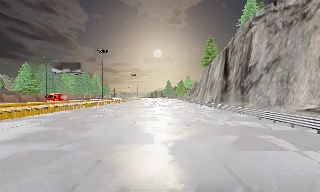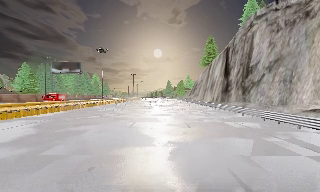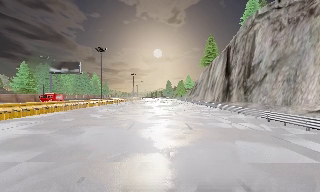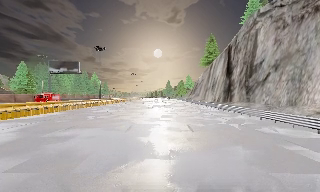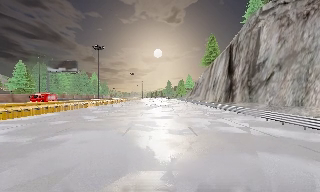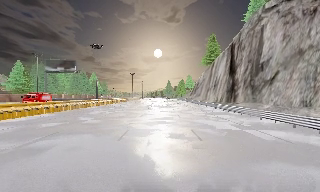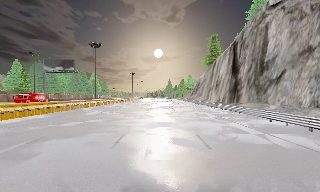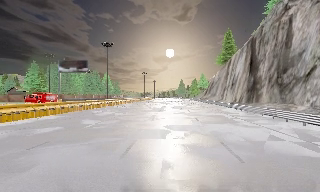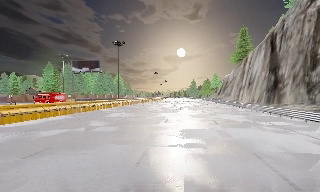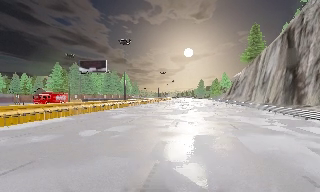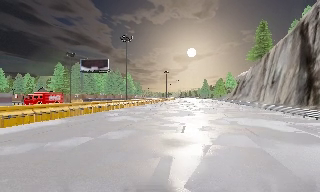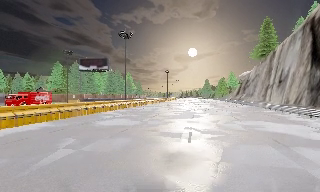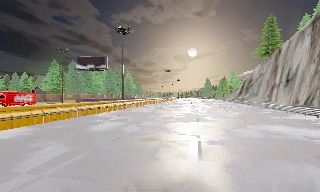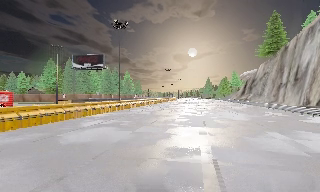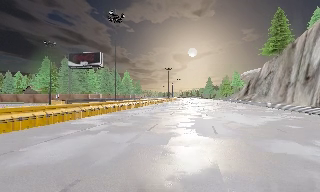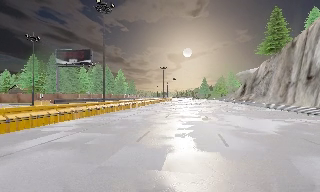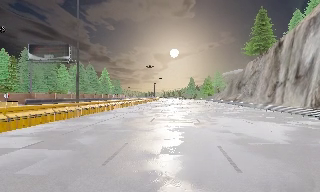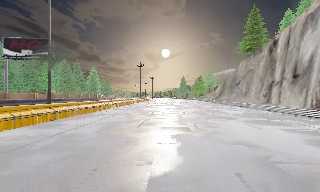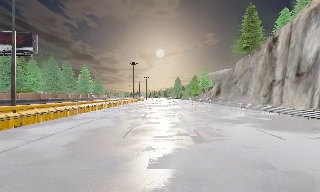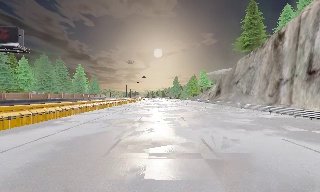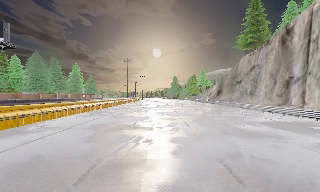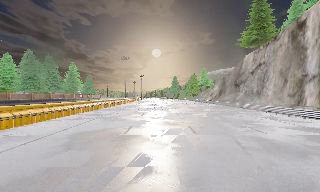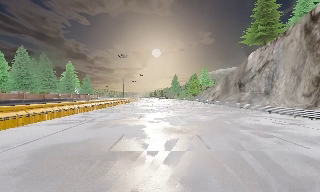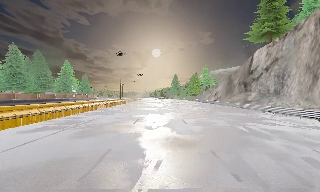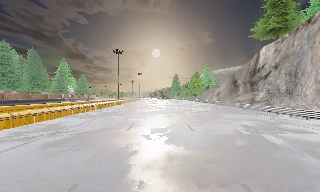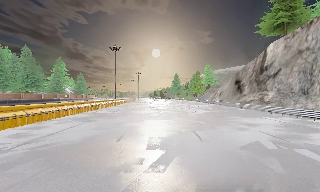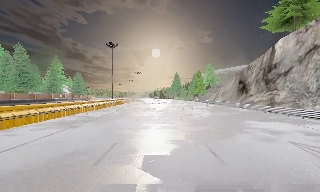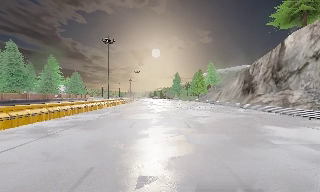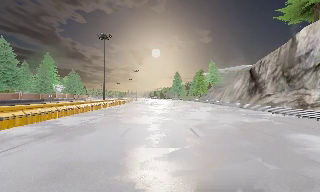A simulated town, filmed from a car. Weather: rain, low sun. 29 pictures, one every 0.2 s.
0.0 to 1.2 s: The camera travels forward, about 4 m, so what stands in front looms larger. It gains speed.
1.2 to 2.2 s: The camera swings to its left by about 10 degrees, and the scene slides to the right. It travels forward, about 7 m, so what stands in front looms larger.
2.2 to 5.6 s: The scene slides to the left, as the camera pans about 15 degrees to its right. It travels forward, about 35 m, so what stands in front looms larger.
The film runs forward here.
